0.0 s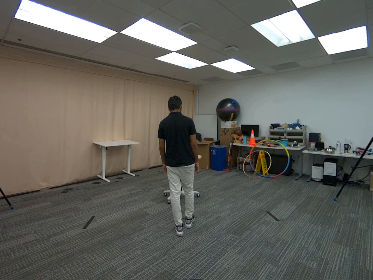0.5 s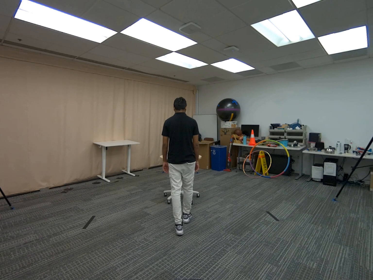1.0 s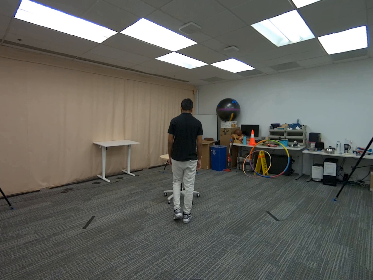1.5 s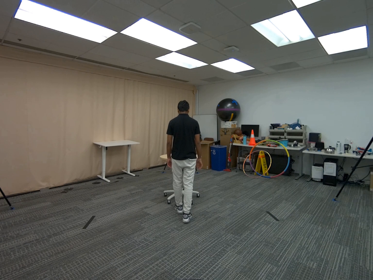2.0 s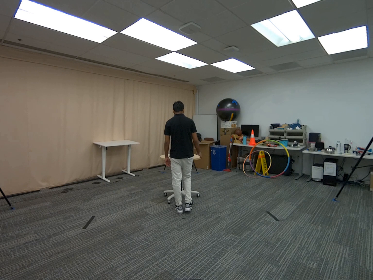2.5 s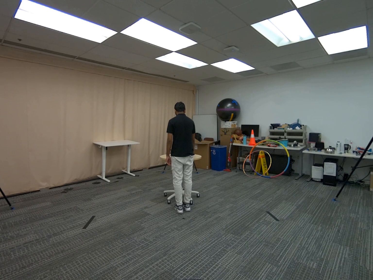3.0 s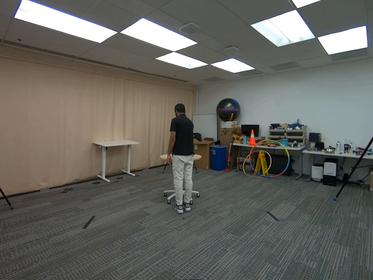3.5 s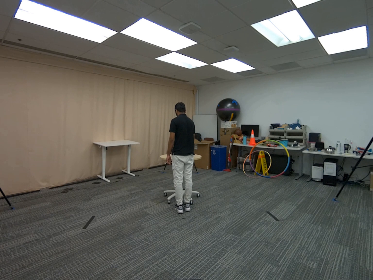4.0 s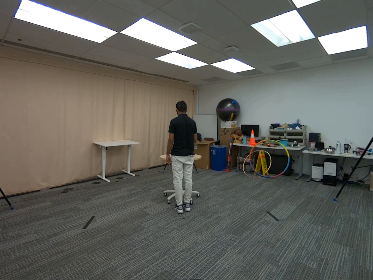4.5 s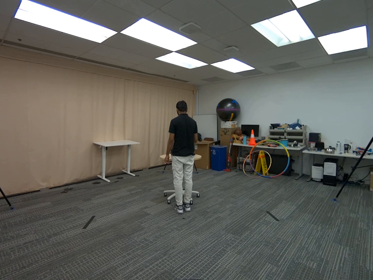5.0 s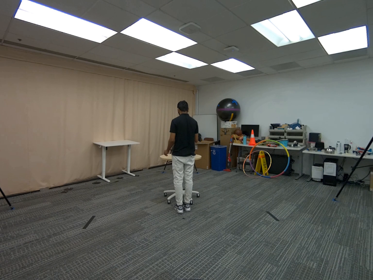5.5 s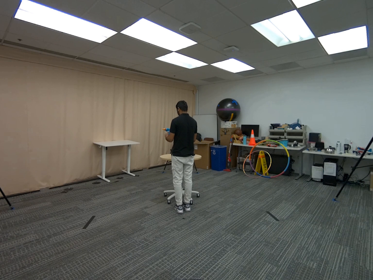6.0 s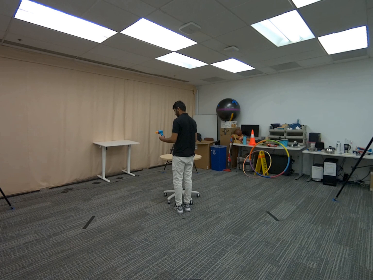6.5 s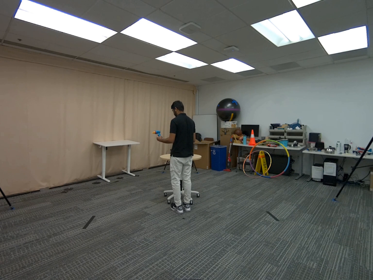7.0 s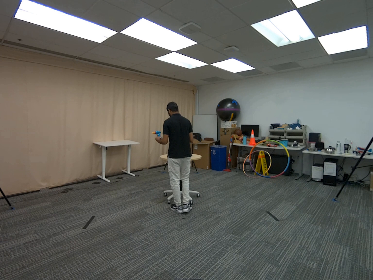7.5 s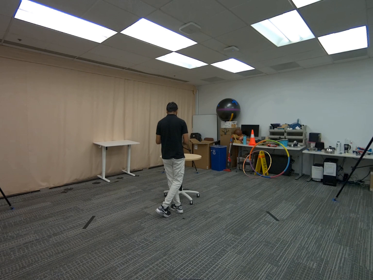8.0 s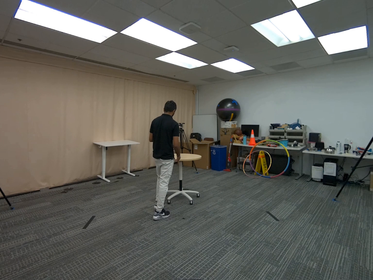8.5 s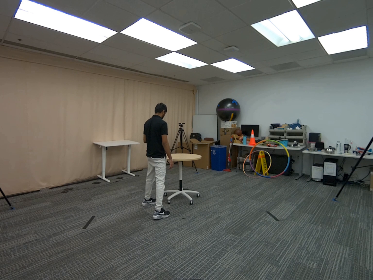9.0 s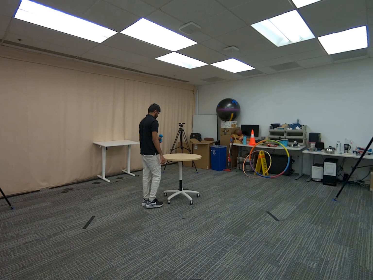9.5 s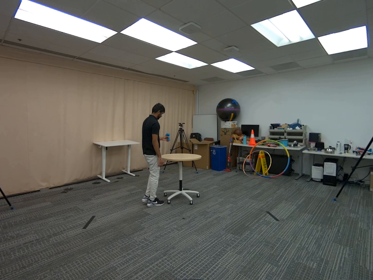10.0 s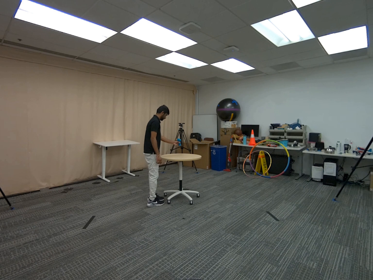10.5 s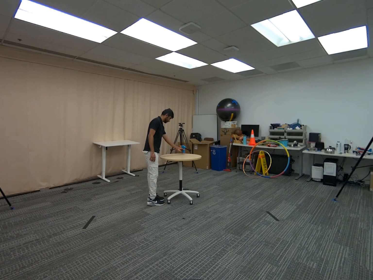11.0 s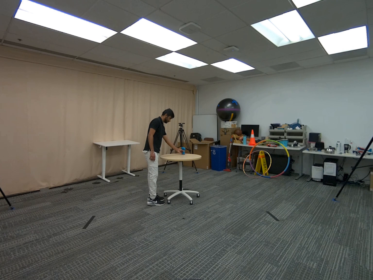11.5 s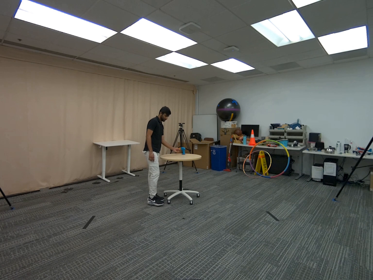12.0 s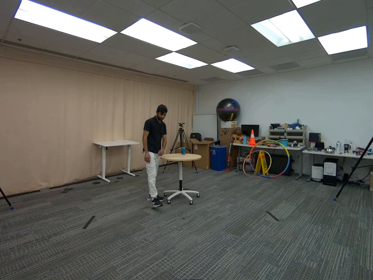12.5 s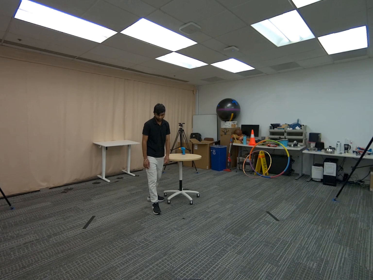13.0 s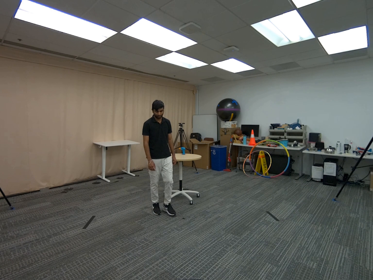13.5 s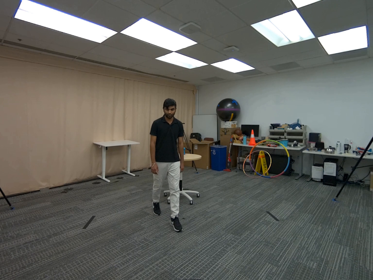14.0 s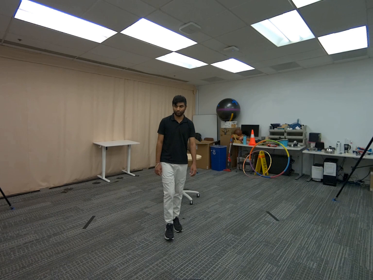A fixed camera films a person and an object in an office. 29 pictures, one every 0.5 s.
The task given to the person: Walk over to the toy drill on the round table and pick up the toy drill using one hand and toss in the air. Catch using one hand and then place the toy drill back on the round table.
